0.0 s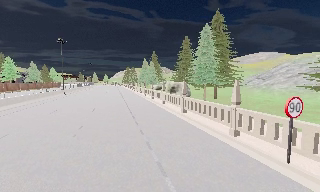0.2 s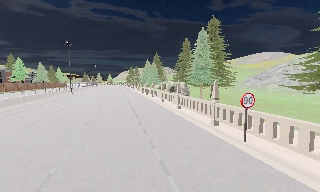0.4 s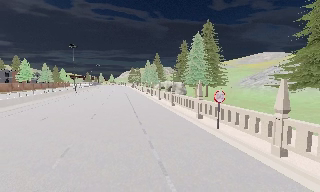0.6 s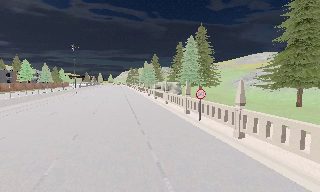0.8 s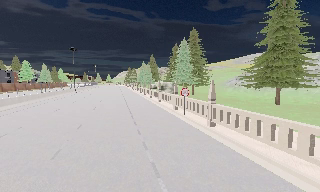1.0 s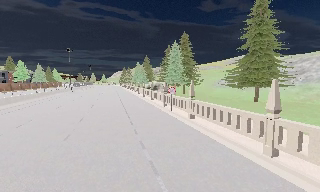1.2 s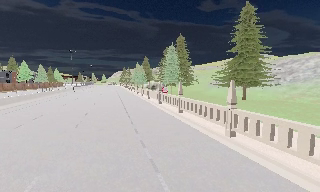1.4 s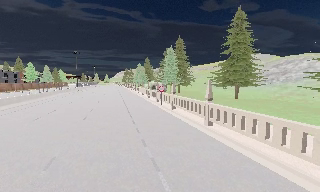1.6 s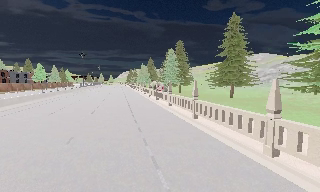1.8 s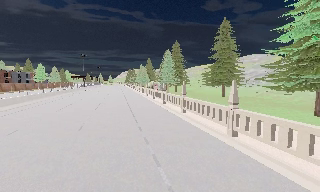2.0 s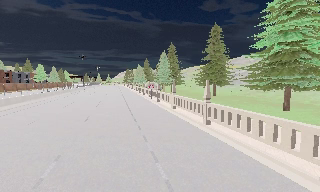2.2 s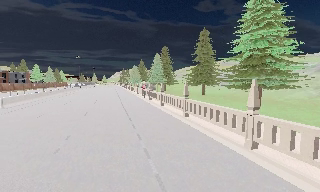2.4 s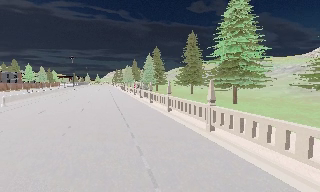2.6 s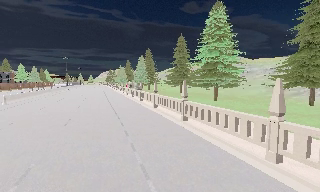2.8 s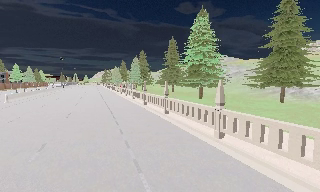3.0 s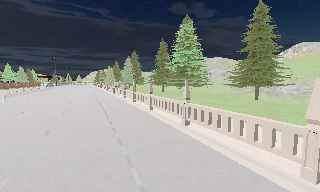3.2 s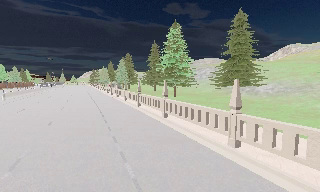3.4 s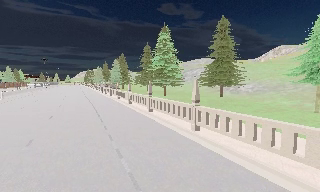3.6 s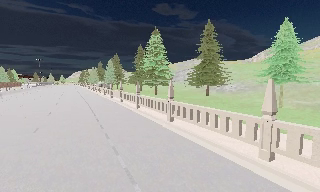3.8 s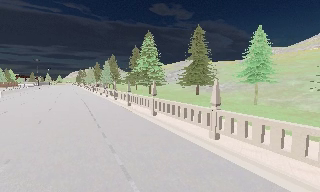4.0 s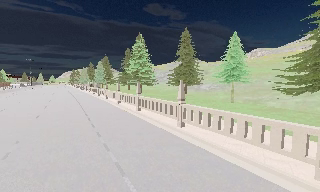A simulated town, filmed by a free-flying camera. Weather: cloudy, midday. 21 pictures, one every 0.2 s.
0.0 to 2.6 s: The camera travels backward, about 30 m, so what stands in front gets smaller.
2.6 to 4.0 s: The camera swings to its right by about 10 degrees, and the scene slides to the left. It travels backward and to its right, about 16 m, so what stands in front gets smaller.
The film runs backward here.
